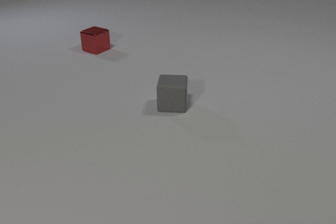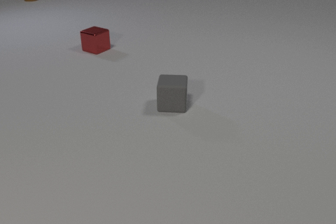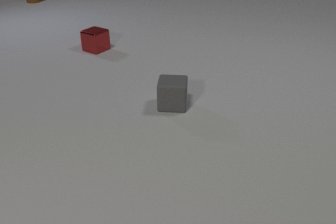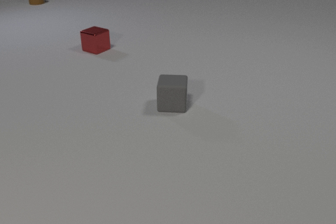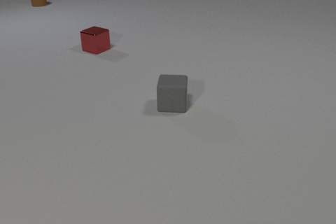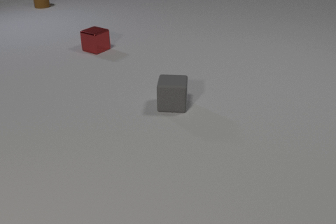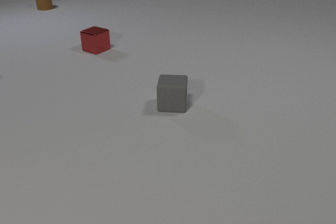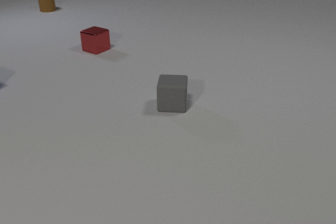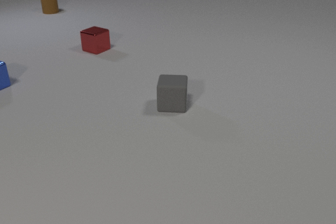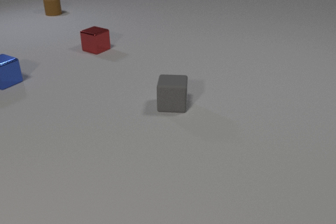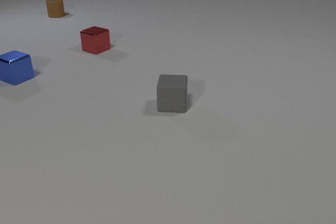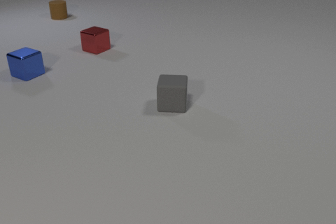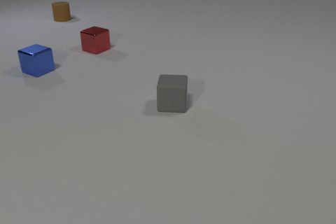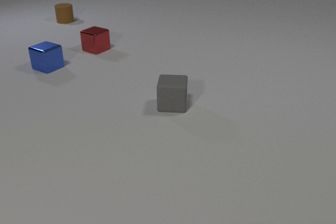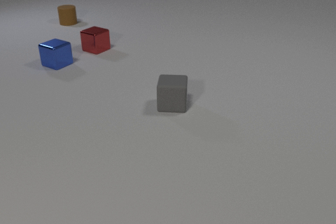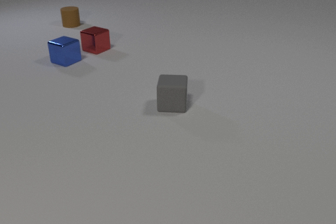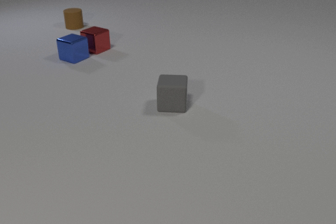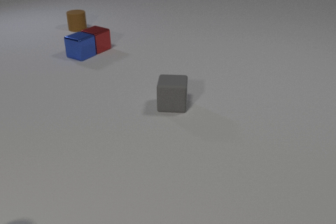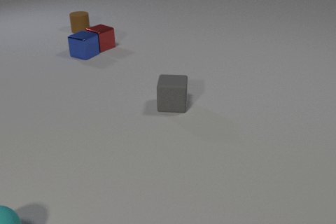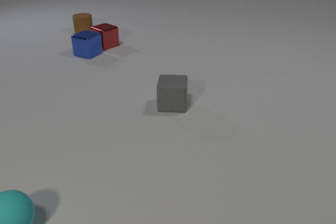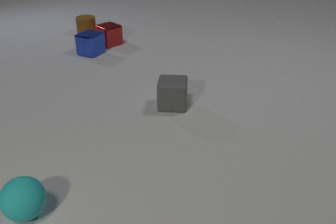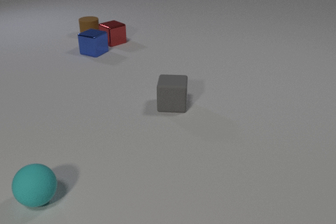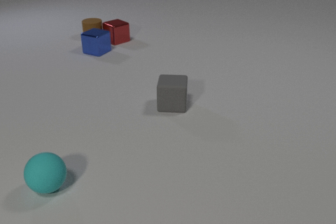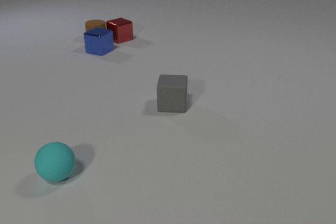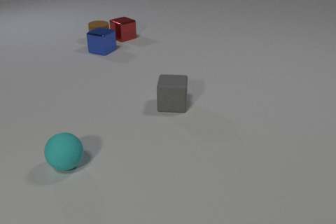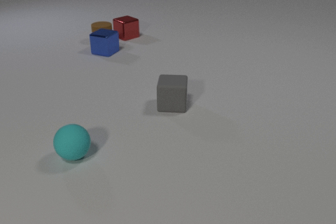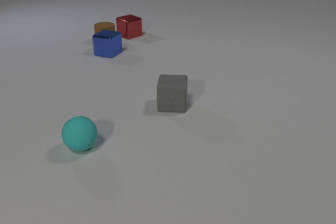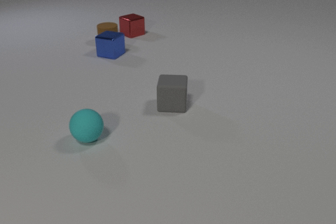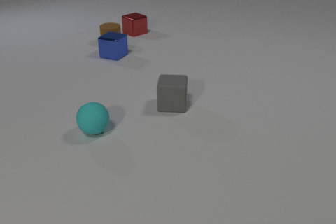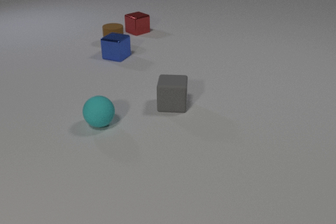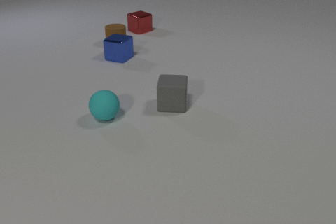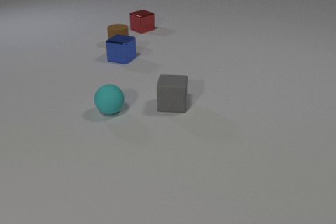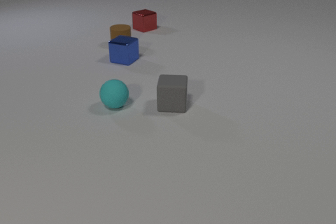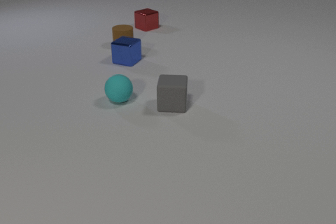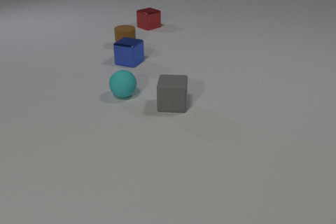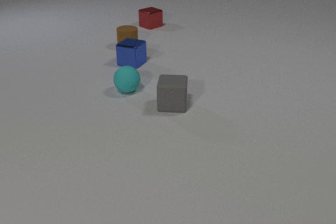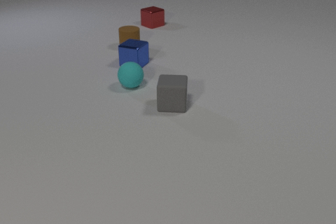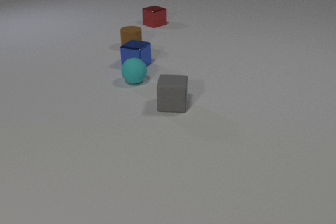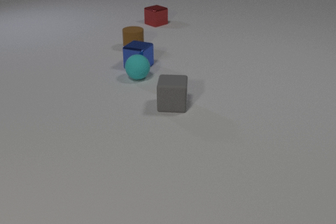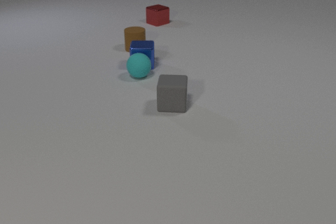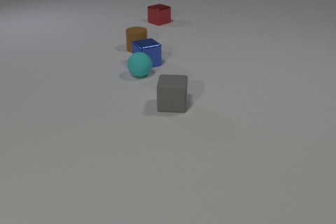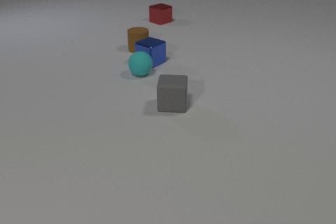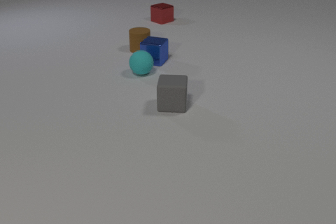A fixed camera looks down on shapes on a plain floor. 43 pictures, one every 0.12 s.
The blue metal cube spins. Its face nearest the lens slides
to the right.
The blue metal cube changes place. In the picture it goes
to the right.
0.00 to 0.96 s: The blue metal cube comes in at the left edge, slides to the right. The brown rubber cylinder slides toward the camera.
0.96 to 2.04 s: The blue metal cube slides to the right and away from the camera. The brown rubber cylinder slides toward the camera. The blue metal cube and the red metal cube collide.
2.04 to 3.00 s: The blue metal cube slides to the right. The red metal cube slides away from the camera and to the right. The brown rubber cylinder slides toward the camera and to the right. The cyan rubber sphere comes in at the bottom edge, rolls away from the camera and to the right. The blue metal cube and the brown rubber cylinder collide.
3.00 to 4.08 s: The blue metal cube slides toward the camera and to the right. The red metal cube slides away from the camera and to the right. The brown rubber cylinder slides to the right and toward the camera. The cyan rubber sphere rolls away from the camera and to the right.
4.08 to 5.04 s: The blue metal cube slides to the right, spins so that its near face slides to the right, counterclockwise seen from above. The red metal cube slides away from the camera and to the right. The brown rubber cylinder slides to the right and toward the camera. The cyan rubber sphere rolls away from the camera. The blue metal cube and the cyan rubber sphere collide.
How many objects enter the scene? 2.
What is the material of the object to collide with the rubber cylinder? metal.
What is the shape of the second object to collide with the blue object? cylinder.
